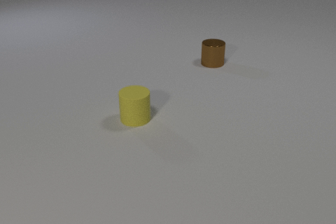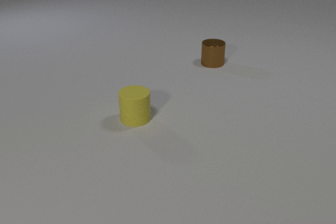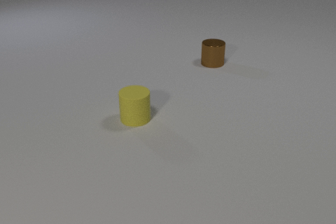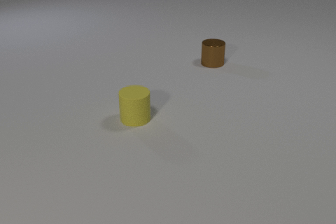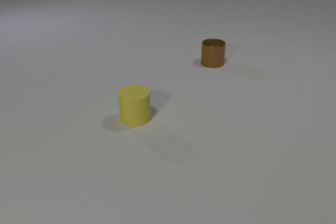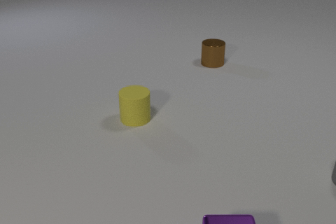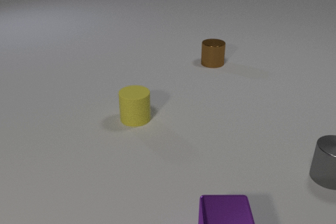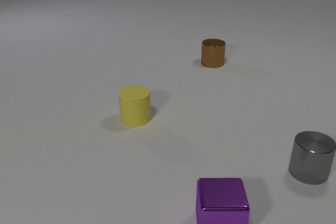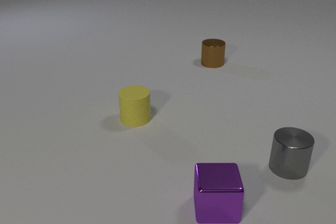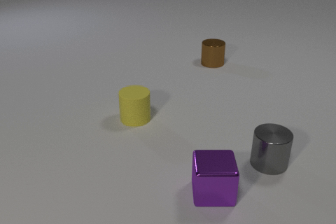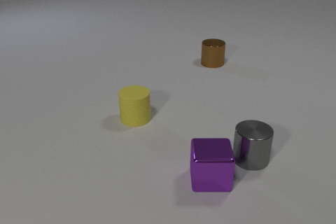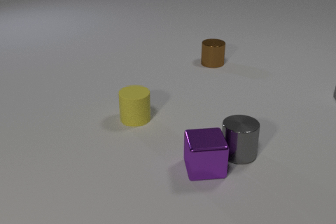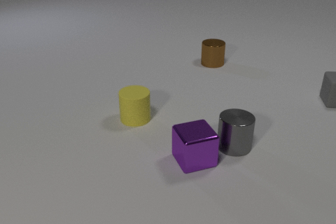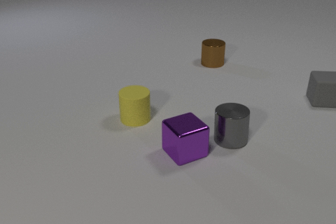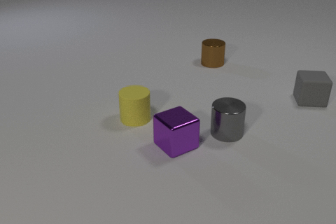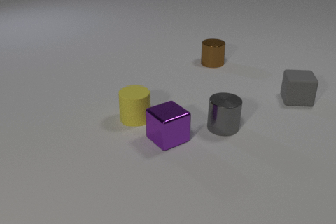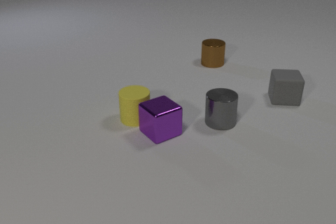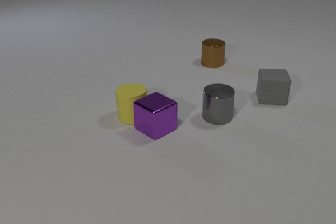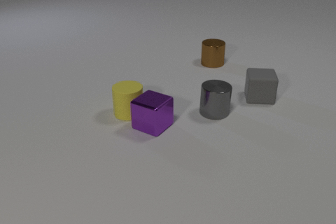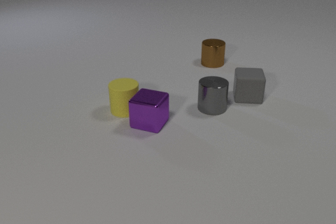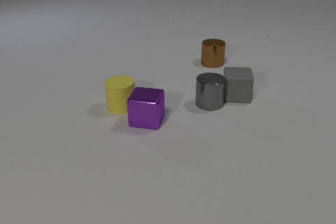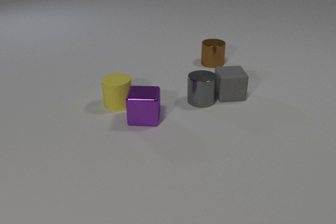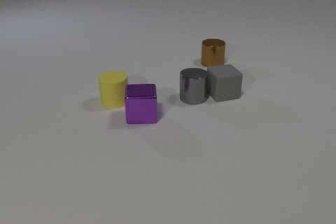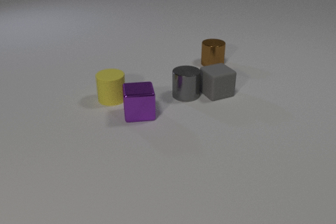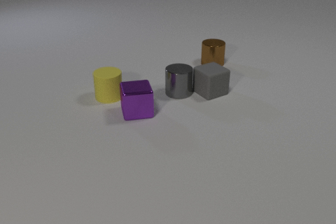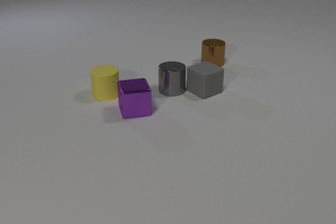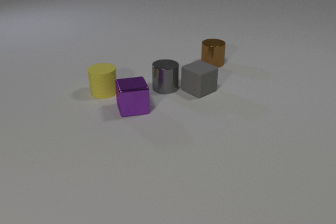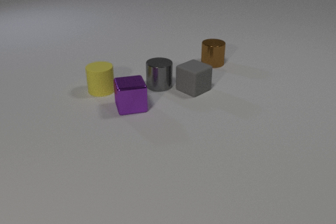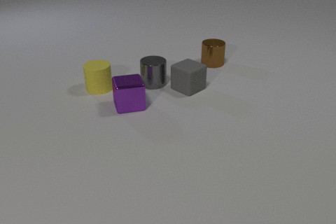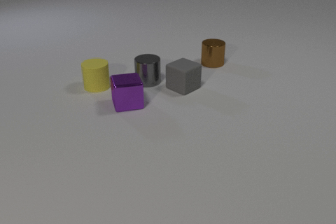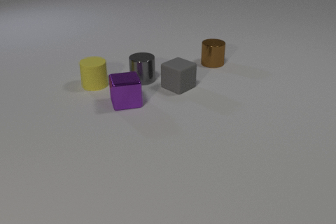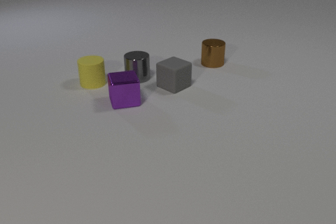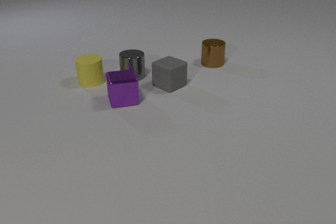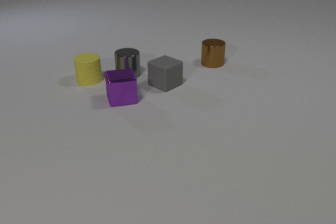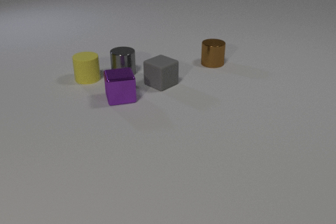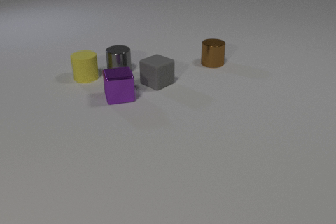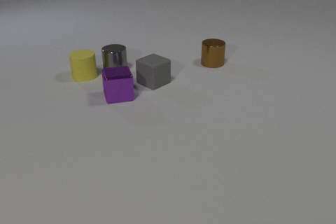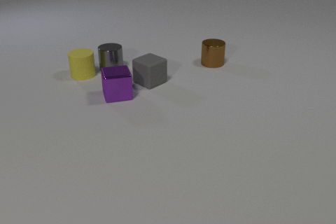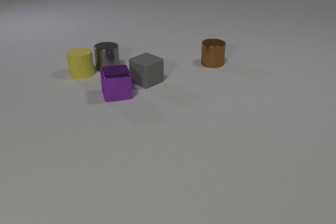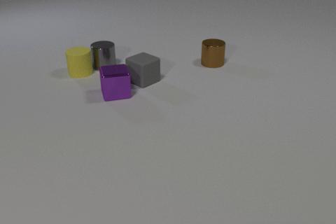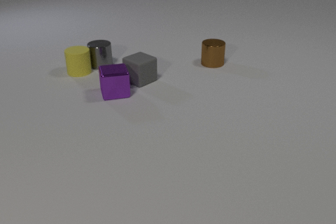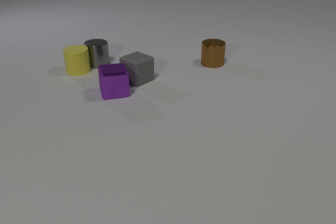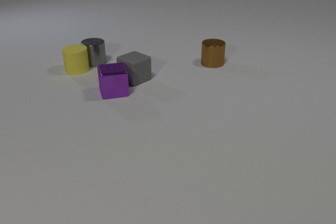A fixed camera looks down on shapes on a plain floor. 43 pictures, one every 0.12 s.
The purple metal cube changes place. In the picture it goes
away from the camera.
The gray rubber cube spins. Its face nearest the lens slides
to the right.
0.00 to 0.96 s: The purple metal cube comes in at the bottom edge, slides away from the camera. The gray metal cylinder comes in at the right edge, slides to the left.
0.96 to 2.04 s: The purple metal cube slides away from the camera and to the left, spins counterclockwise seen from above by about 45 degrees, its near face sliding to the right. The gray metal cylinder slides away from the camera and to the left. The gray rubber cube comes in at the right edge, slides to the left. The purple metal cube and the gray metal cylinder collide. The purple metal cube and the yellow rubber cylinder collide.
2.04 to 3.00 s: The purple metal cube slides away from the camera and to the left, spins so that its near face slides to the right, counterclockwise seen from above. The gray metal cylinder slides away from the camera and to the left. The gray rubber cube slides to the left, spins so that its near face slides to the right, counterclockwise seen from above. The yellow rubber cylinder slides away from the camera and to the left. The gray metal cylinder and the gray rubber cube collide.
3.00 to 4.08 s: The purple metal cube slides away from the camera and to the left. The gray metal cylinder slides to the left and away from the camera. The gray rubber cube slides to the left. The yellow rubber cylinder slides away from the camera and to the left.
4.08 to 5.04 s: The purple metal cube slides away from the camera and to the left. The gray metal cylinder slides away from the camera and to the left. The gray rubber cube slides to the left and away from the camera. The yellow rubber cylinder slides away from the camera and to the left. The gray metal cylinder and the yellow rubber cylinder collide.
What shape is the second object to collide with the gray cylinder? cube.
How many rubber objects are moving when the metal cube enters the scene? 0.
What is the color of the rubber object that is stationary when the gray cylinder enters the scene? yellow.
